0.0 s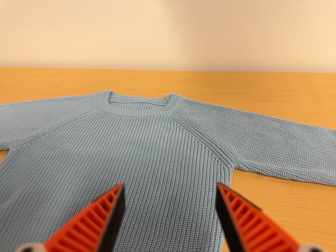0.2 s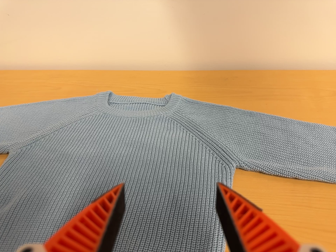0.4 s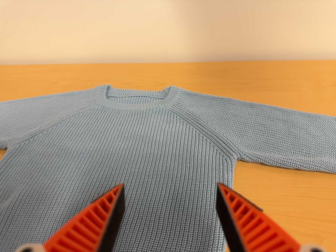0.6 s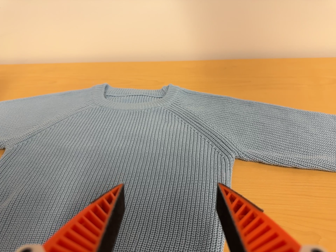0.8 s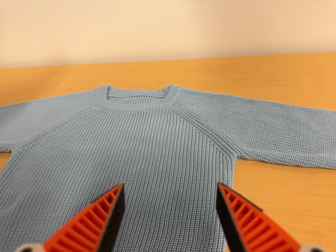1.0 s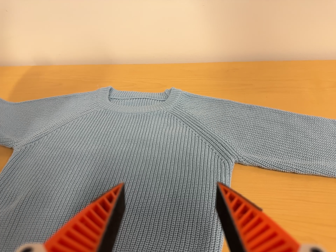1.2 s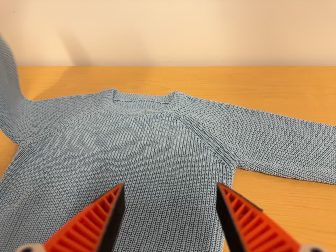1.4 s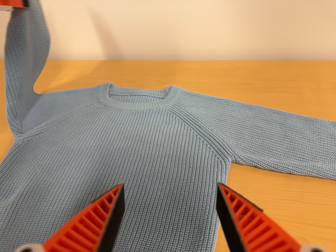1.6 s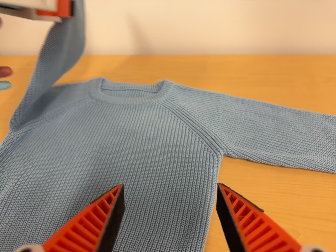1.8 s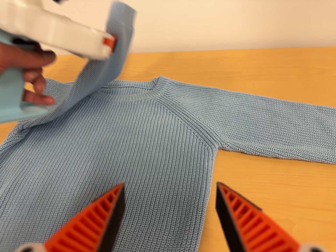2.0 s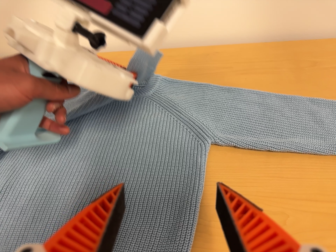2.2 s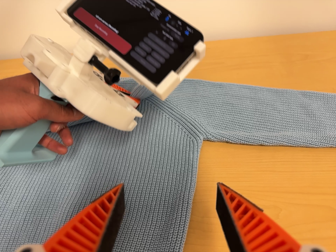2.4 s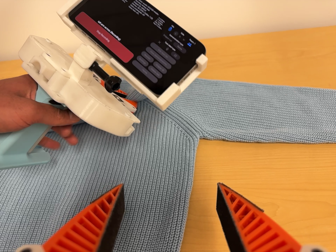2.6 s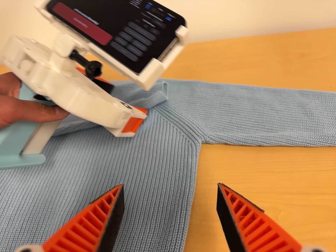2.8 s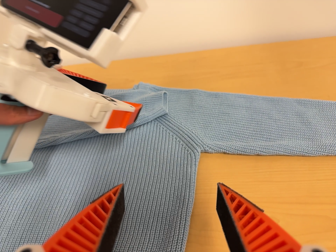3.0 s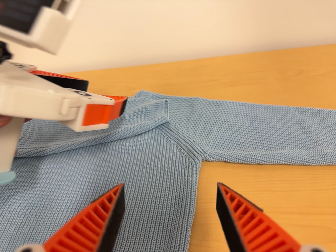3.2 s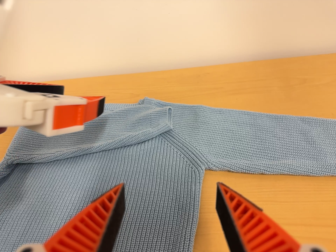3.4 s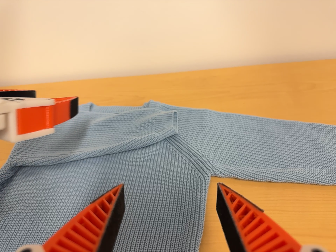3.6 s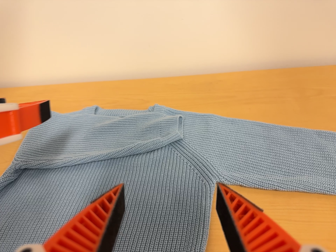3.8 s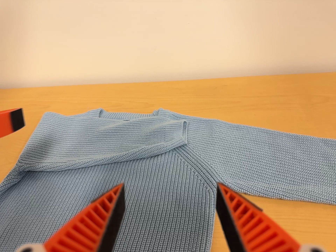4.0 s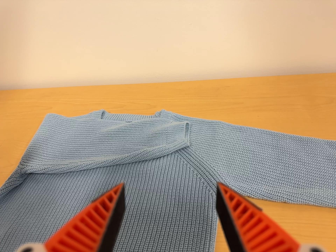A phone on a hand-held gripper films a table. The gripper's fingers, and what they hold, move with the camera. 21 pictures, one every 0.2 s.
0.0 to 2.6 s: The camera travels to its right, about 5 cm, so close, fixed things drift to the left.
2.6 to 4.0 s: The camera travels toward the top of its view, about 5 cm, so close, fixed things drift downward.
The film runs forward here.
